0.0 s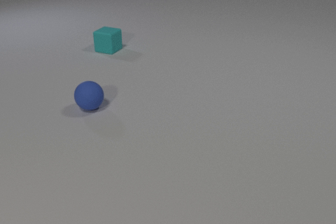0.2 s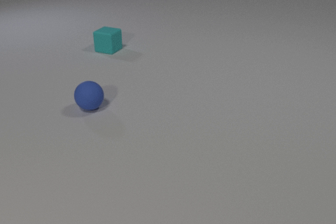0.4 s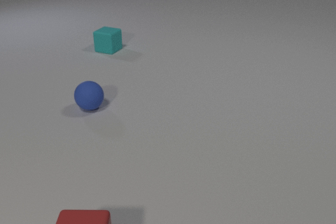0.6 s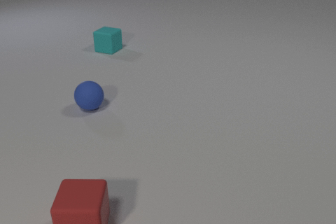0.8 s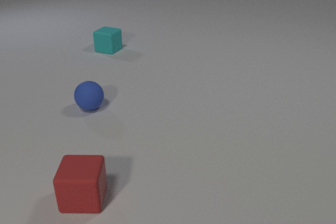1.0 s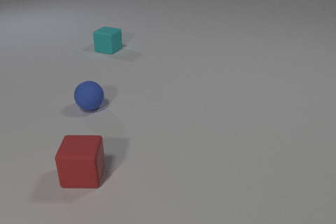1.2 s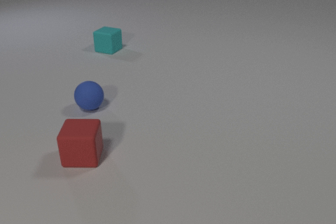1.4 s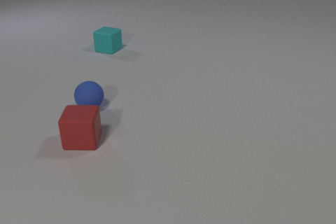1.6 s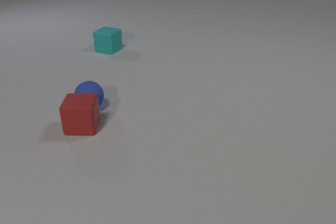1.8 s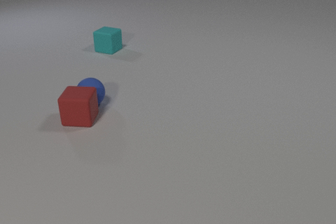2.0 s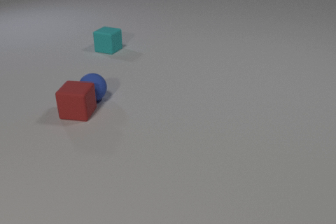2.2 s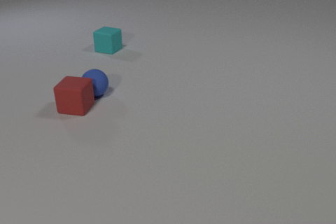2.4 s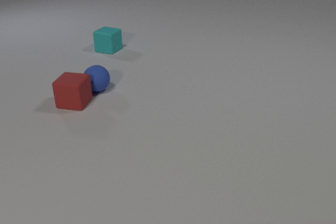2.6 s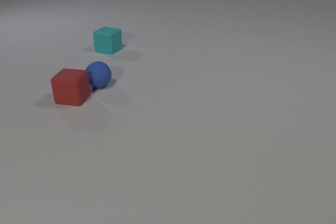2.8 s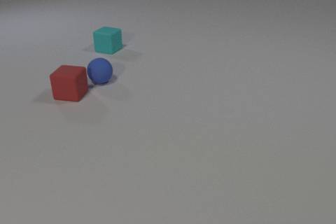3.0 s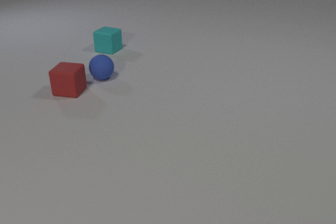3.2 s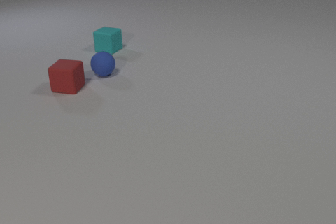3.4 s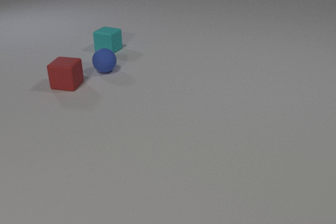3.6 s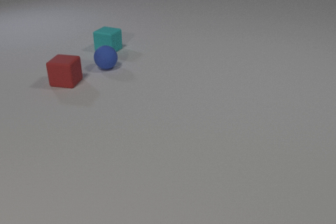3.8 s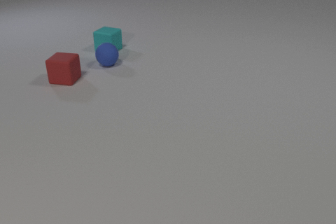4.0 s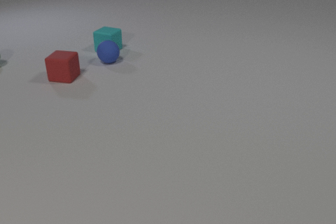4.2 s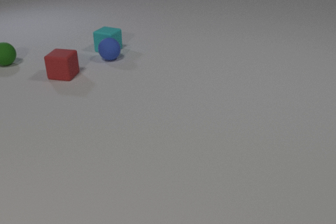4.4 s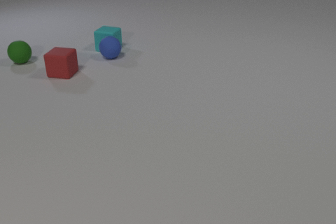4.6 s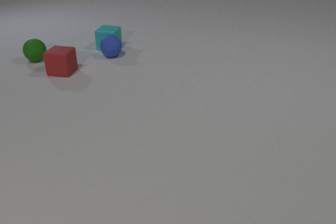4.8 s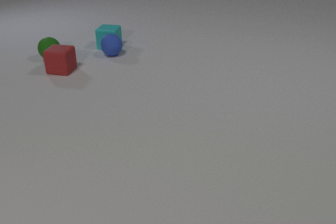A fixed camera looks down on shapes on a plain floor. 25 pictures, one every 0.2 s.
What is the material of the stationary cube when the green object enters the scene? rubber.
How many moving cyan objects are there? 1.
How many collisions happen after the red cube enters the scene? 2.
0.0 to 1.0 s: The red rubber cube comes in at the bottom edge, slides away from the camera.
1.0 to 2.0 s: The red rubber cube slides away from the camera. The blue rubber sphere rolls away from the camera. The red rubber cube and the blue rubber sphere collide.
2.0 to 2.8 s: The red rubber cube slides away from the camera. The blue rubber sphere rolls away from the camera.
2.8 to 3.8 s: The red rubber cube slides away from the camera. The blue rubber sphere rolls away from the camera.
3.8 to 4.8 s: The red rubber cube slides away from the camera. The blue rubber sphere rolls away from the camera. The cyan rubber cube slides away from the camera. The green rubber sphere comes in at the left edge, rolls to the right. The blue rubber sphere and the cyan rubber cube collide.
